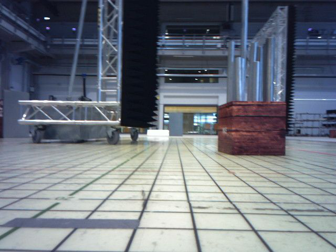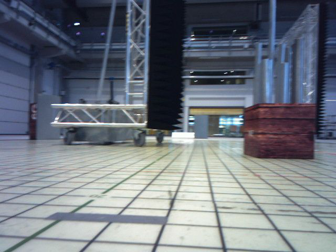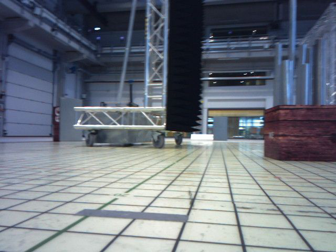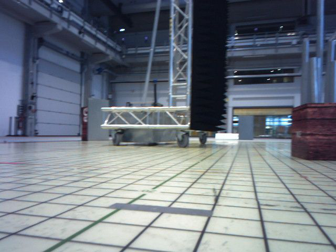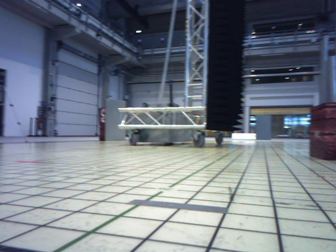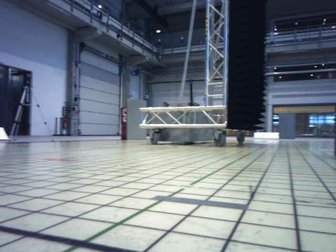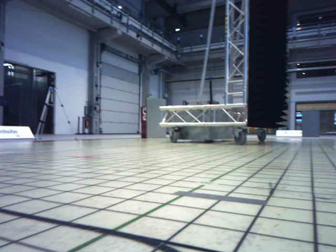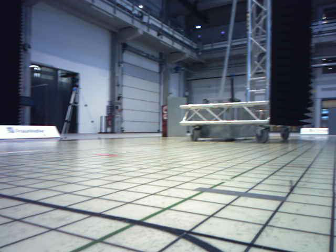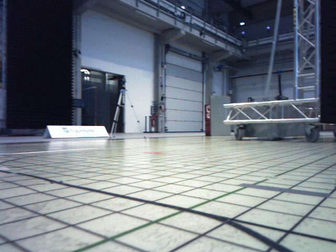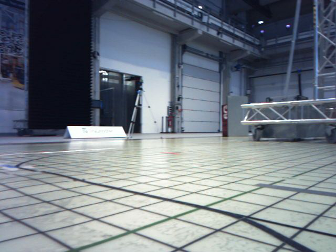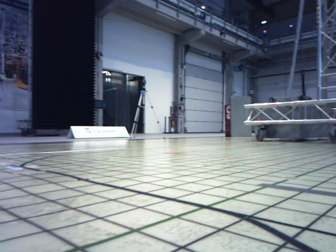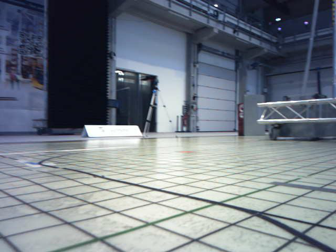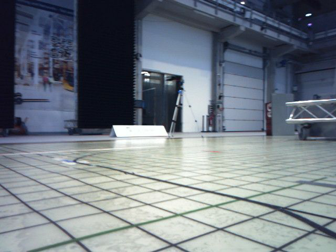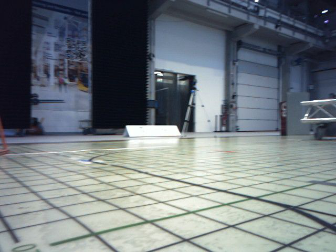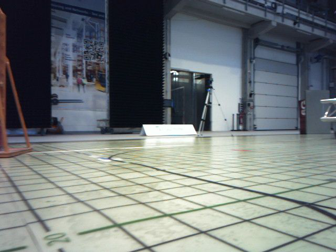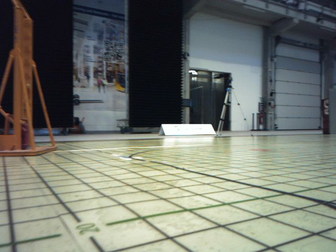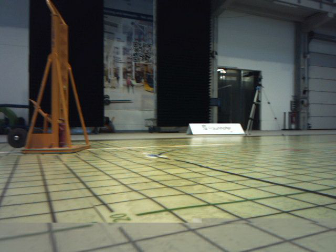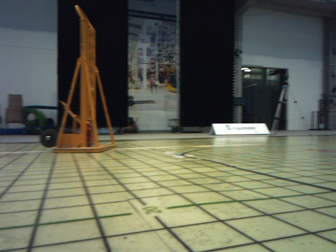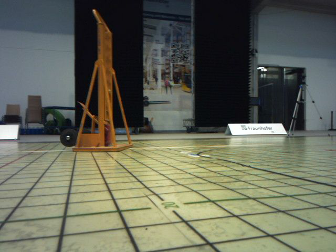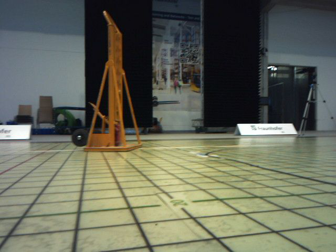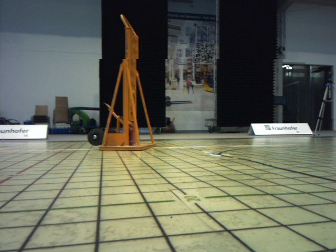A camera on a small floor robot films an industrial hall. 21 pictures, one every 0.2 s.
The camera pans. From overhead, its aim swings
counterclockwise.
The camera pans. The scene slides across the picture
to the right.
0.0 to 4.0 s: The camera swings to its left by about 80 degrees, and the scene slides to the right. It travels backward, about 0.7 m.
The film runs backward here.
